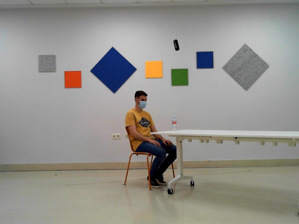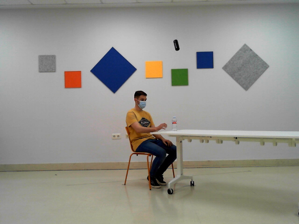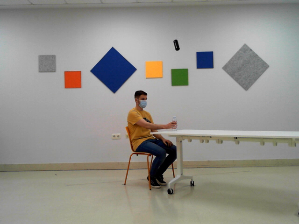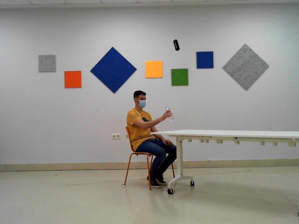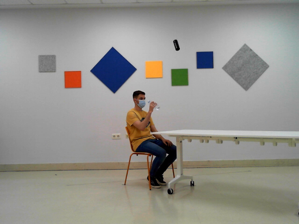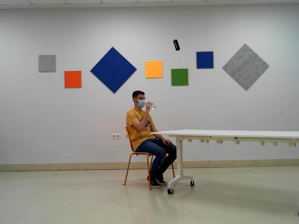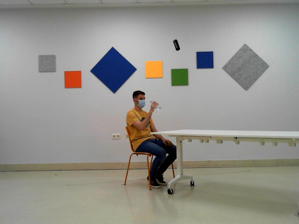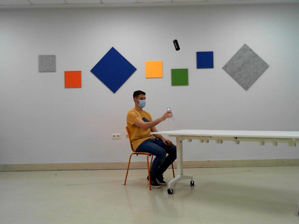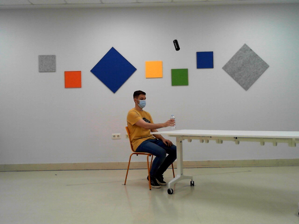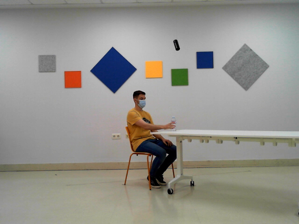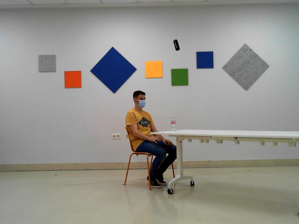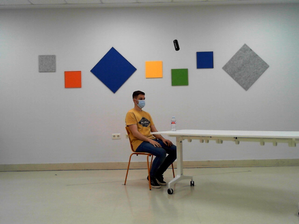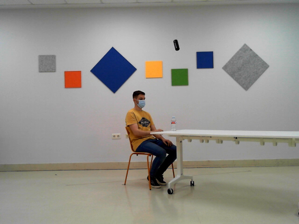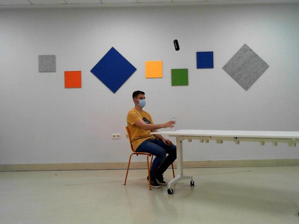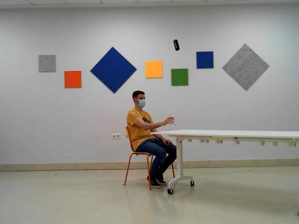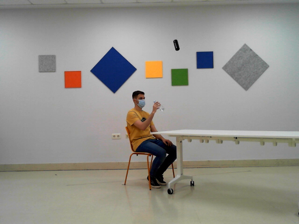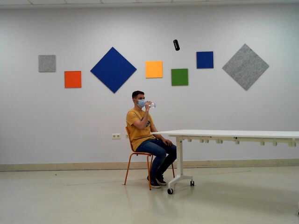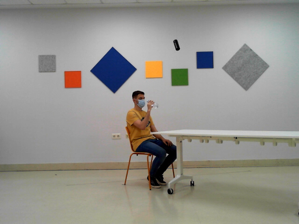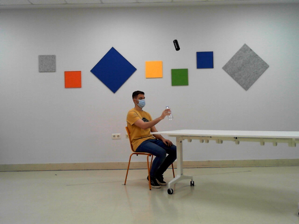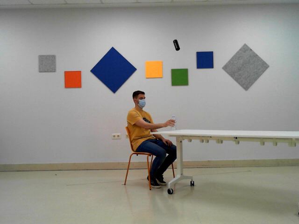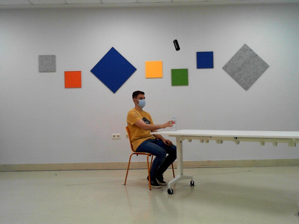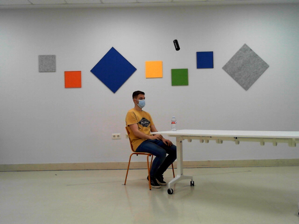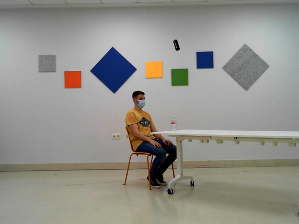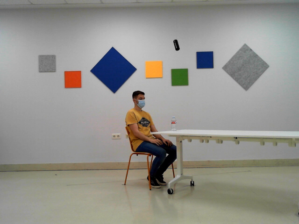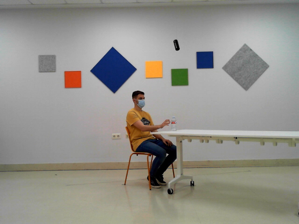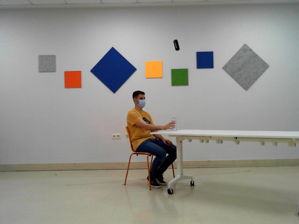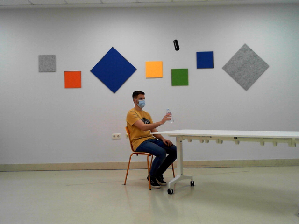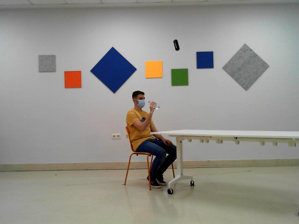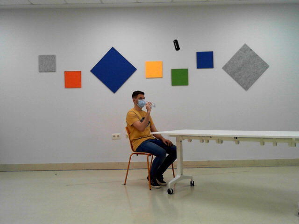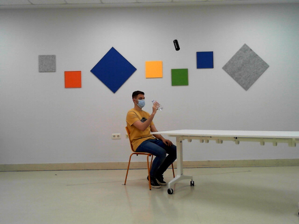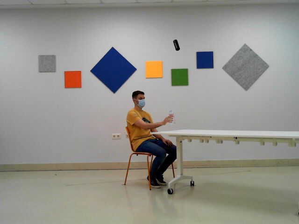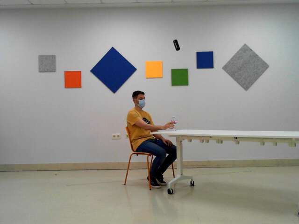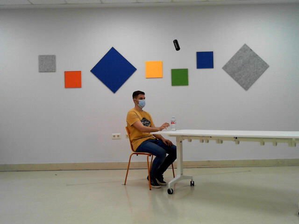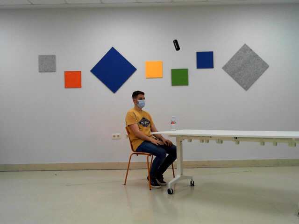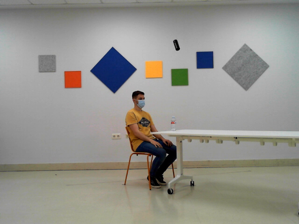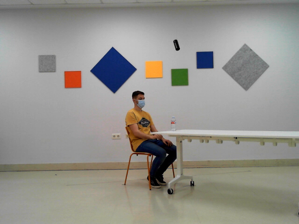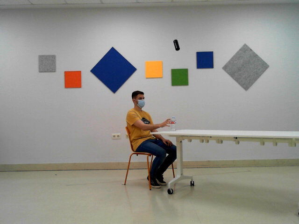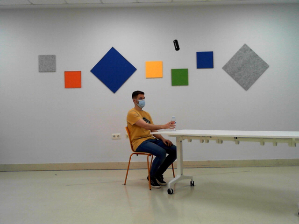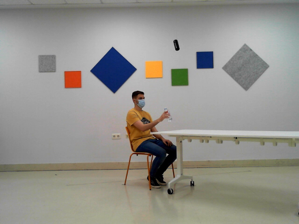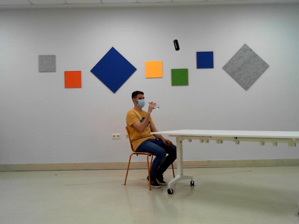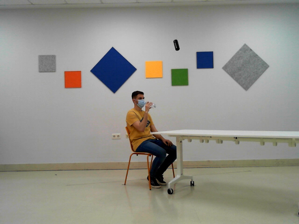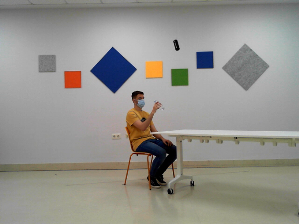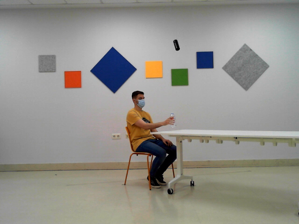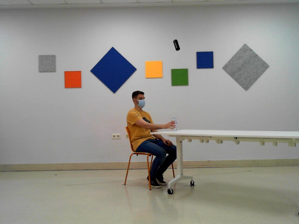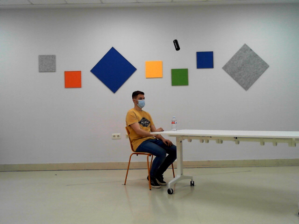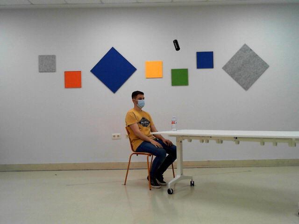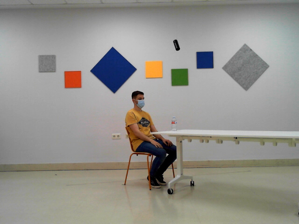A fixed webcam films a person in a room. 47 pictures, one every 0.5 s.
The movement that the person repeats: Drink from a bottle, right hand.
